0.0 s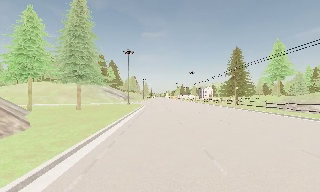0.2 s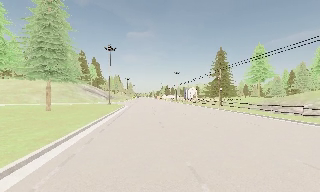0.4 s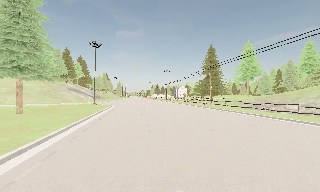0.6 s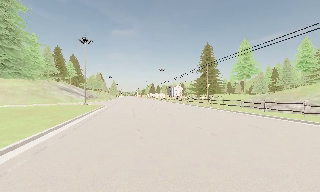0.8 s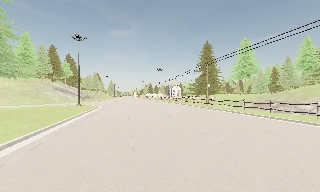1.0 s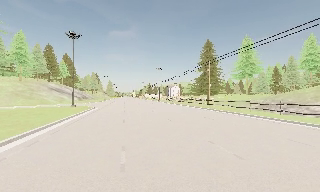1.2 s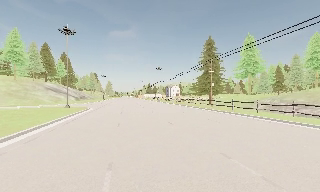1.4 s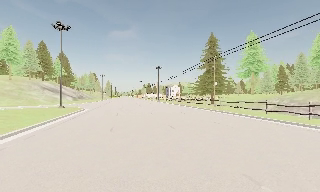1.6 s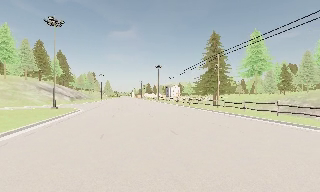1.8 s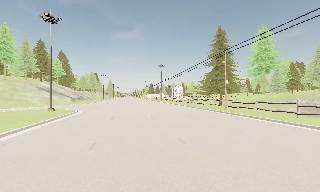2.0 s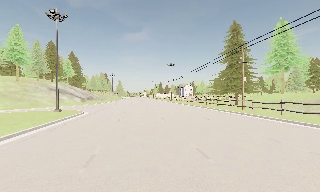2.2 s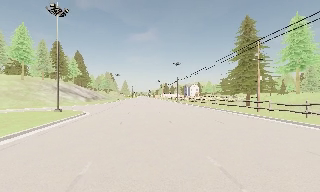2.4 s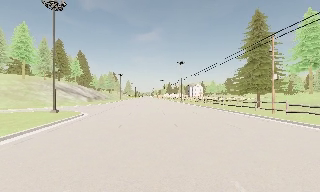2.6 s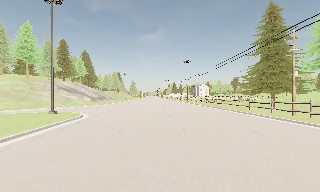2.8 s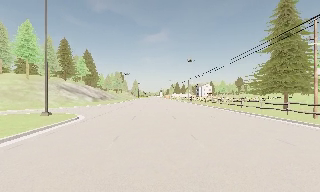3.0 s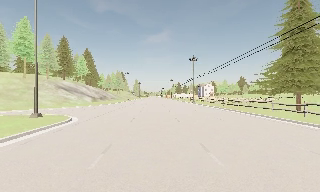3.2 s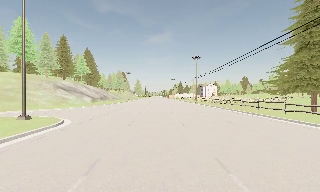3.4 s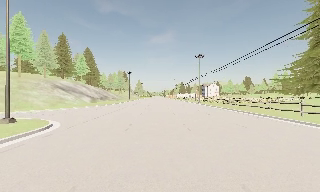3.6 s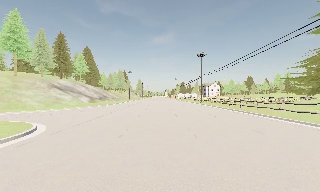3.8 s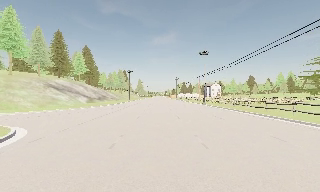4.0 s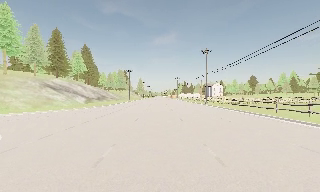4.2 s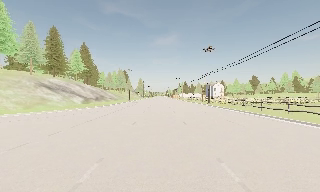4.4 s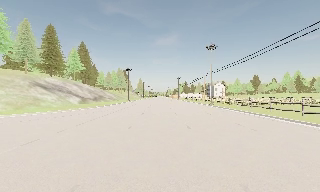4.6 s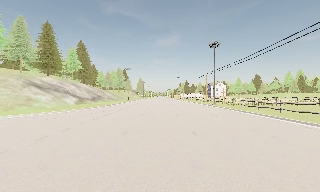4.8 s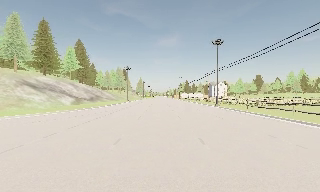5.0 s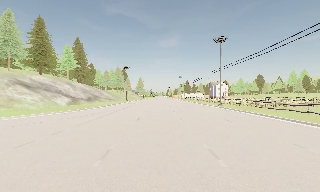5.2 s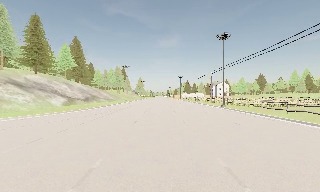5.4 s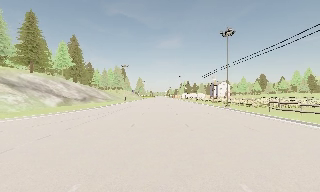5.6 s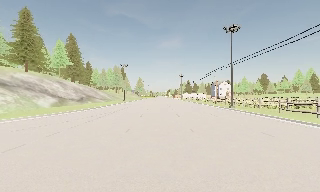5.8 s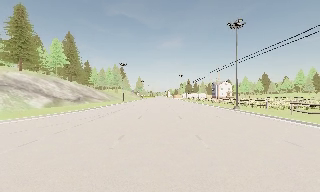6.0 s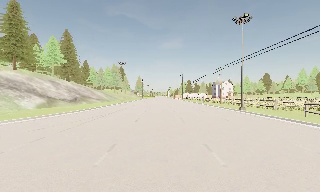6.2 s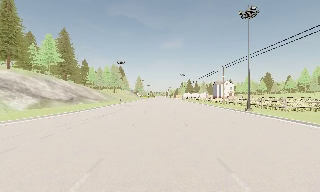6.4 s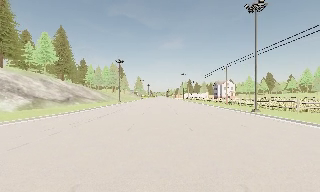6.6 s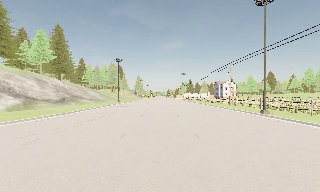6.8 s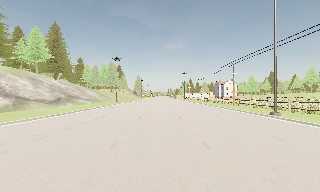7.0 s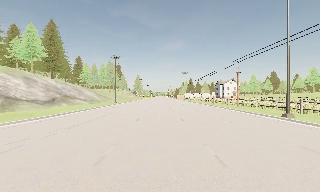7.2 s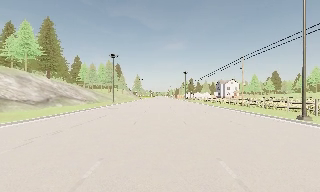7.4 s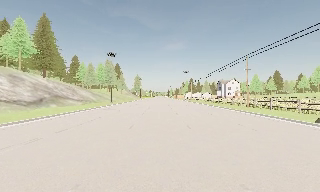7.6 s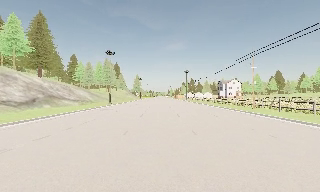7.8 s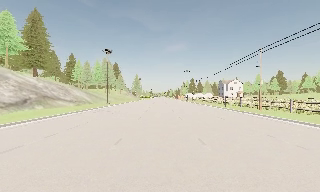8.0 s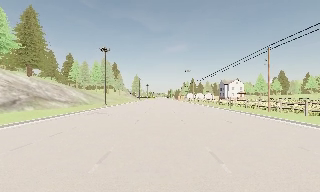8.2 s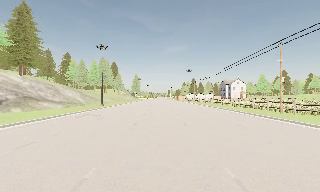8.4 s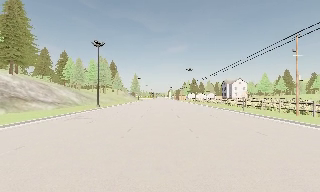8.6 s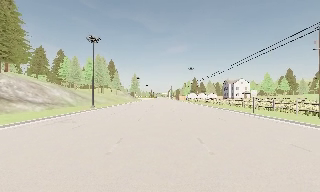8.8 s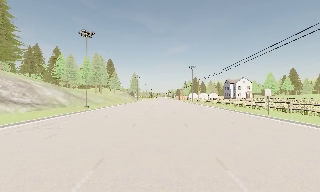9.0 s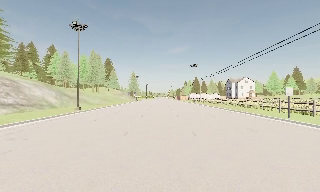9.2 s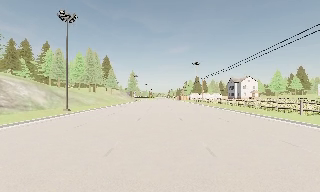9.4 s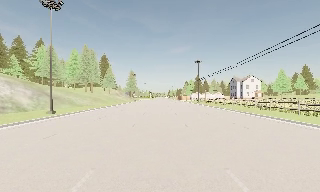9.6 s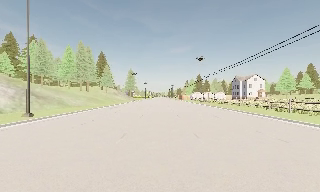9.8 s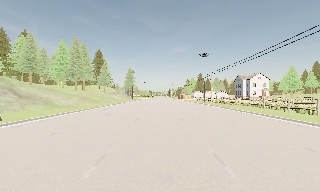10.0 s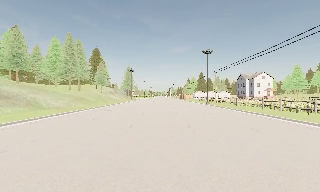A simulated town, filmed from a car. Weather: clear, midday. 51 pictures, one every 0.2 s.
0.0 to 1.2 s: The camera pans to its right, which is clockwise from overhead, by about 10 degrees. It travels forward, about 9 m, so what stands in front looms larger.
1.2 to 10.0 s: The camera pans to its left, which is counterclockwise from overhead, by about 15 degrees. It travels forward, about 75 m, so what stands in front looms larger.
The film runs forward here.
